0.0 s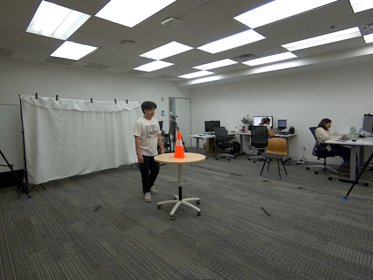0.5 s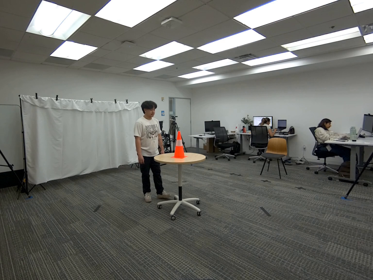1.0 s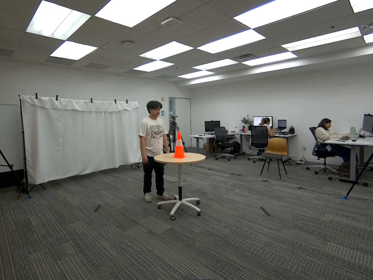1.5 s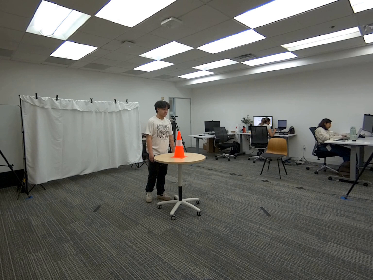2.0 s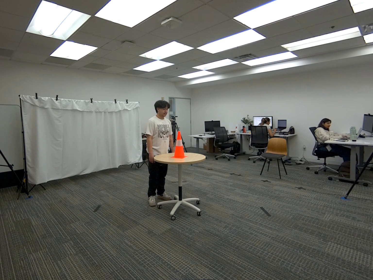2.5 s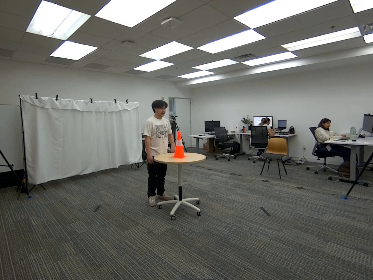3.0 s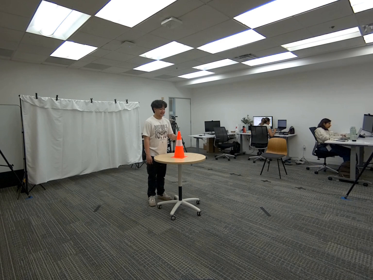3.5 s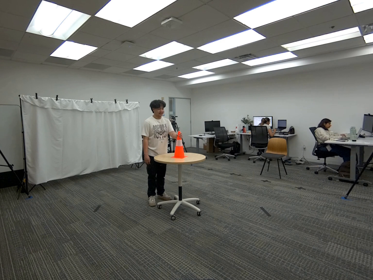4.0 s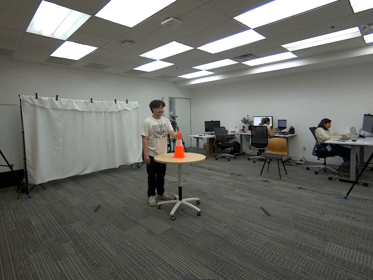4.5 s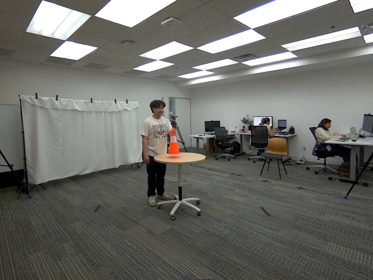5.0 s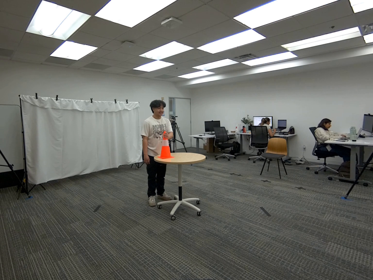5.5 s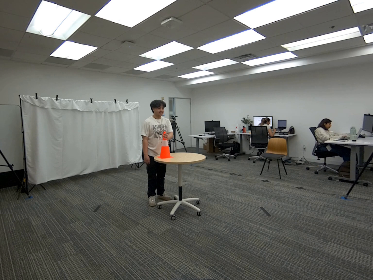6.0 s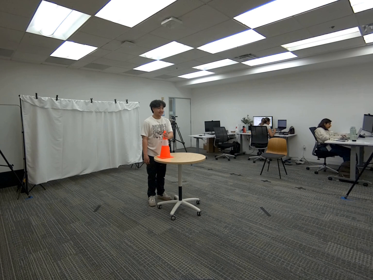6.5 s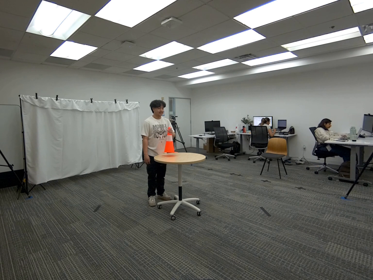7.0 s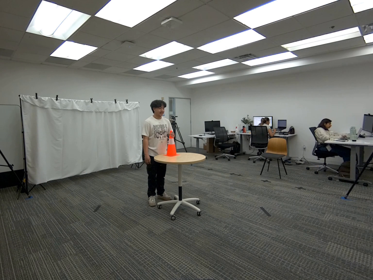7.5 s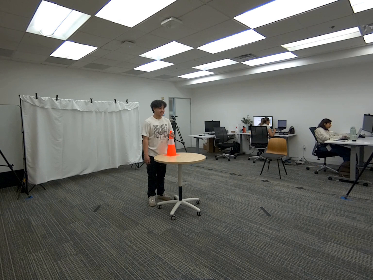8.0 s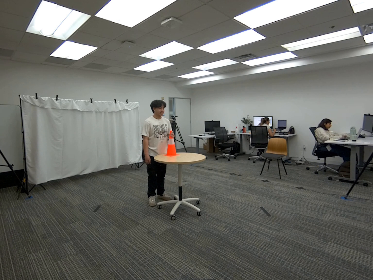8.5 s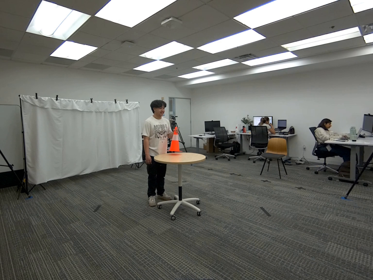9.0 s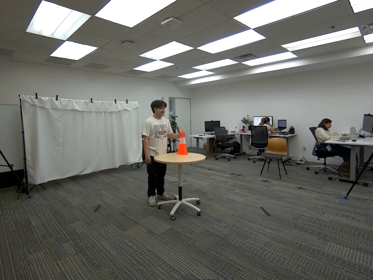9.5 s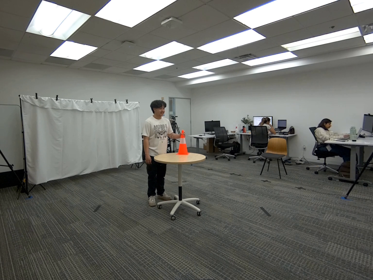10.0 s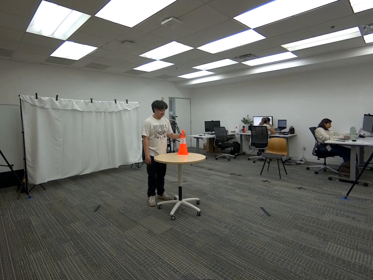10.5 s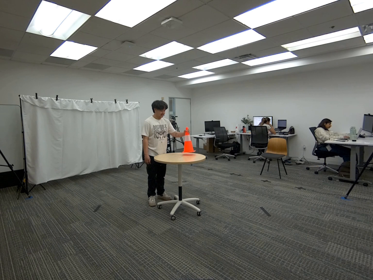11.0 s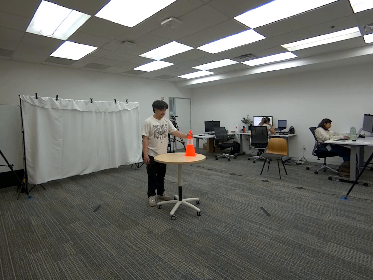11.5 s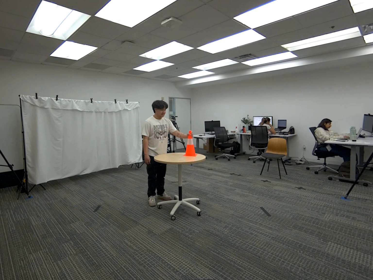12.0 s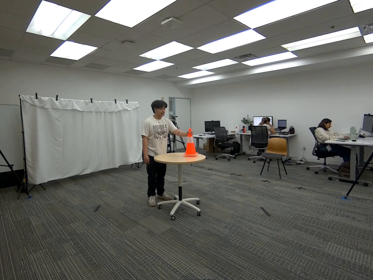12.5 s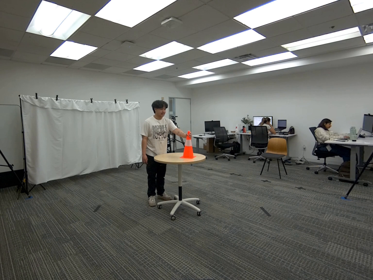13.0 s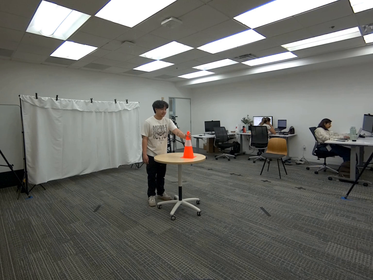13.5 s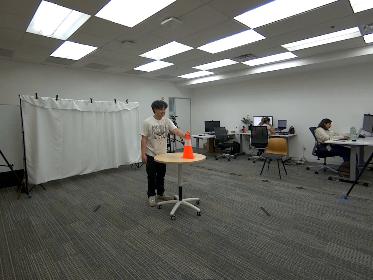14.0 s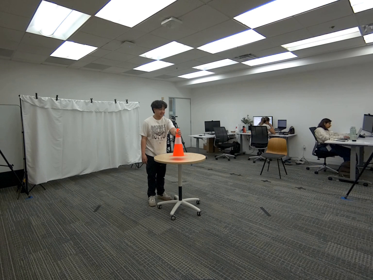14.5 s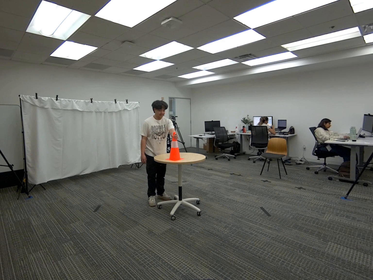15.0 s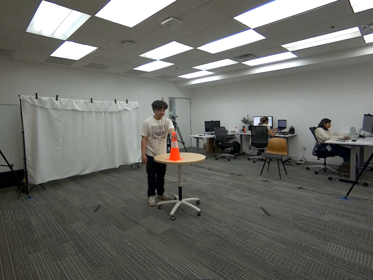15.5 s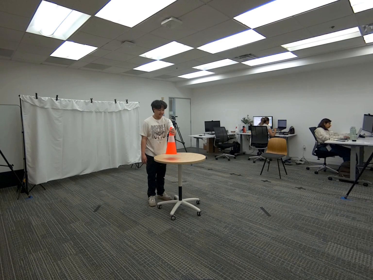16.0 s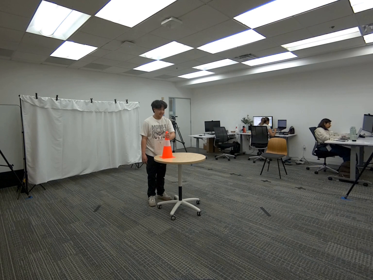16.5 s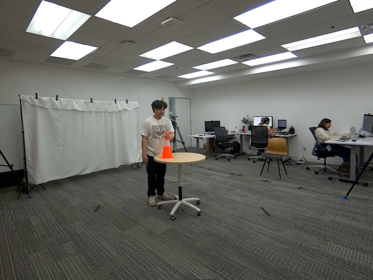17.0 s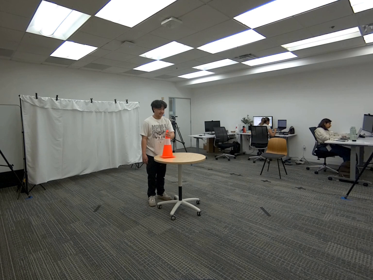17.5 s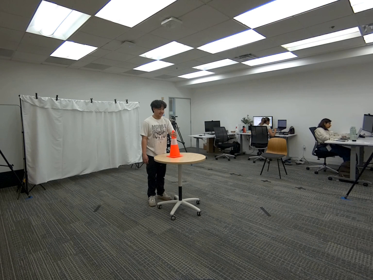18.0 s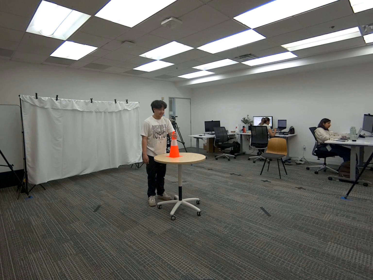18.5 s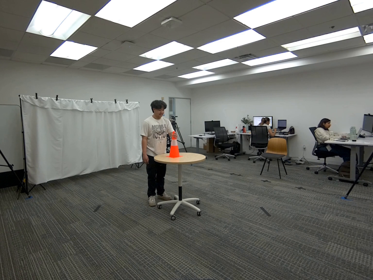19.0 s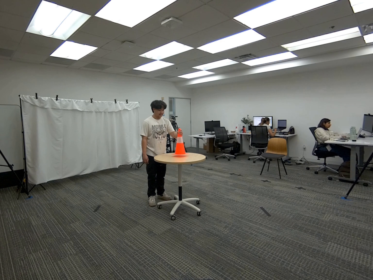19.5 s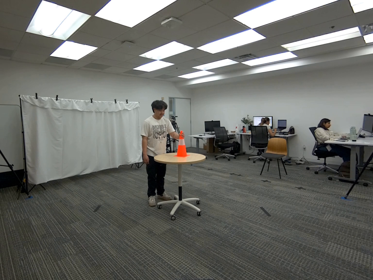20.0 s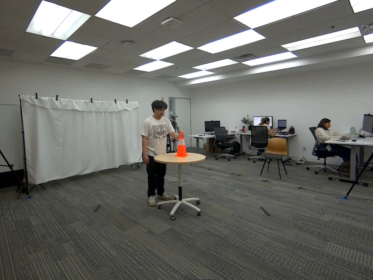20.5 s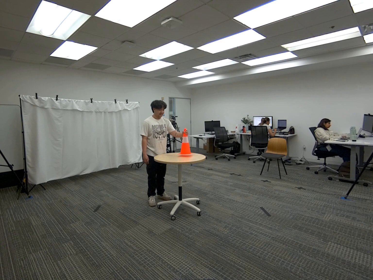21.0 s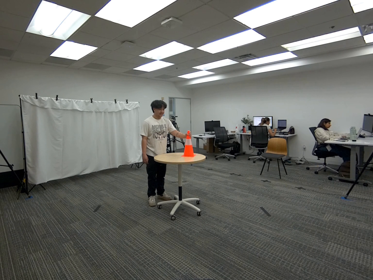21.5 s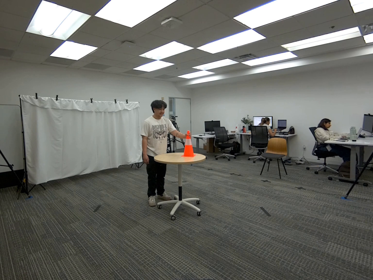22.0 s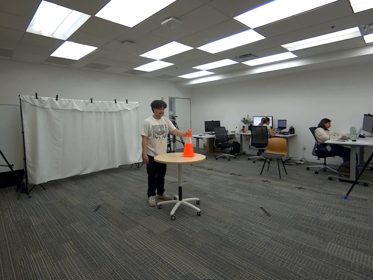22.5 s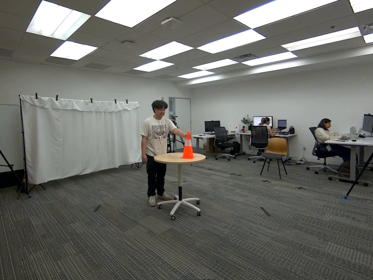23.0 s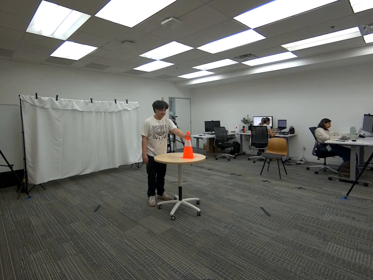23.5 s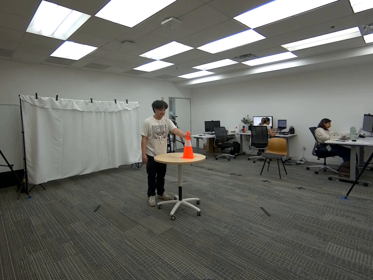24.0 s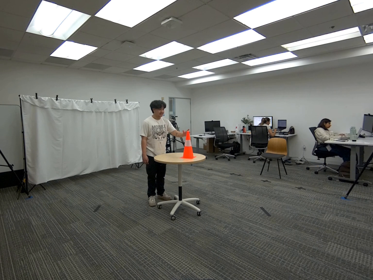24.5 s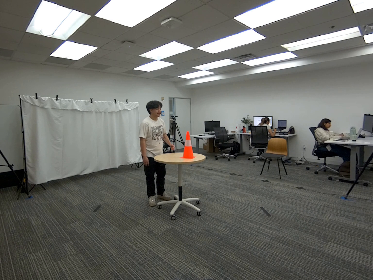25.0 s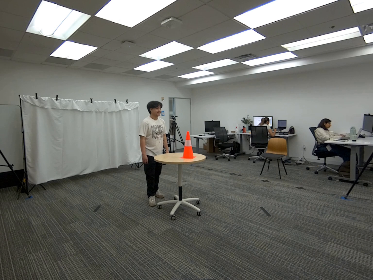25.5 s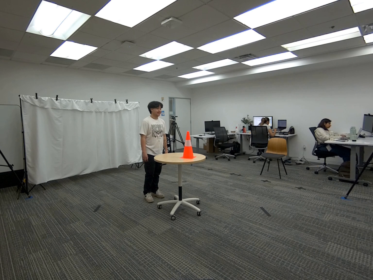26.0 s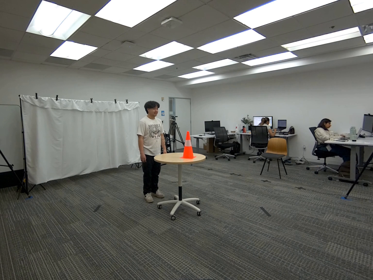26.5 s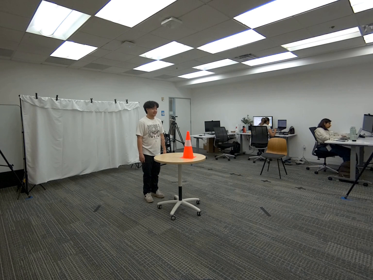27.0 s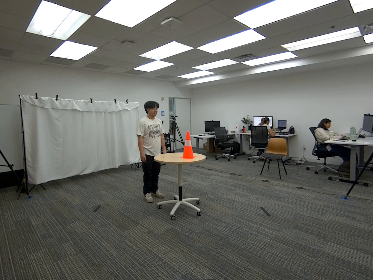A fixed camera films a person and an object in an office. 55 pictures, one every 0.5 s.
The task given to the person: Walk to the traffic cone on the round table, pick and place the cone on the table until finish.
